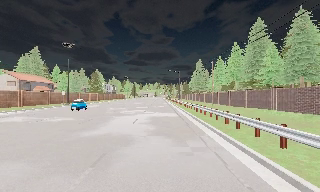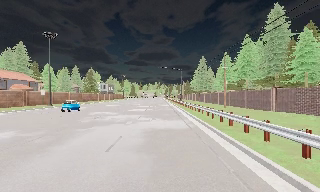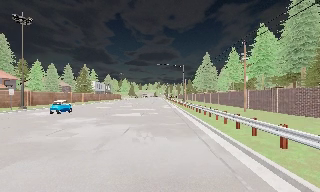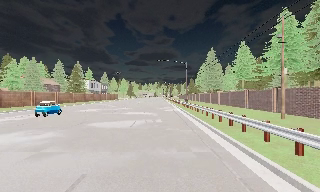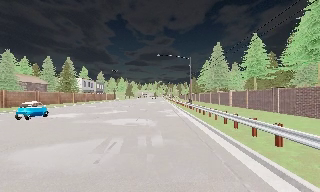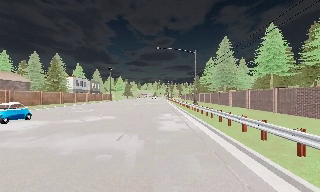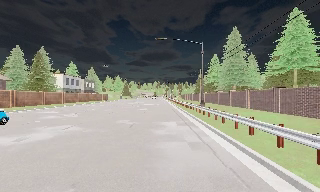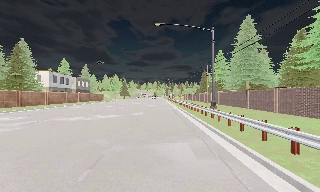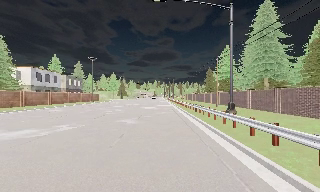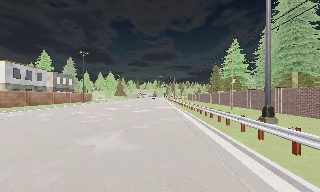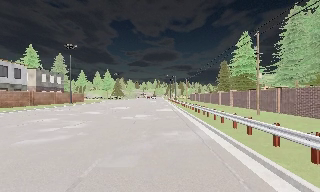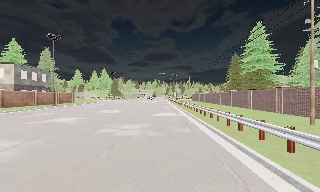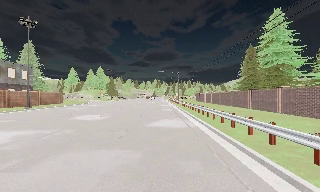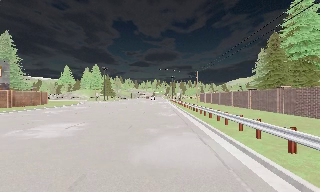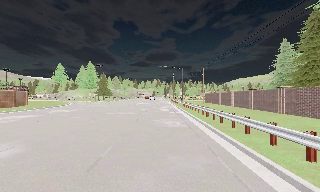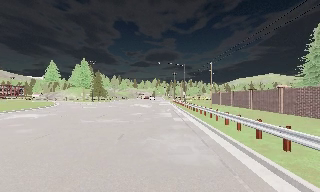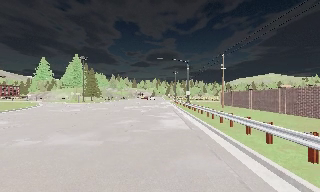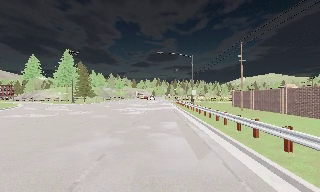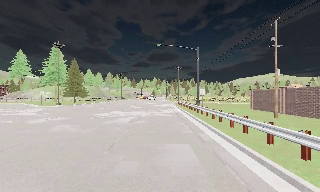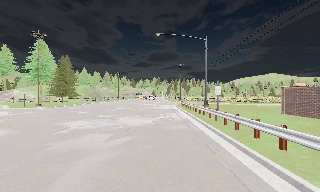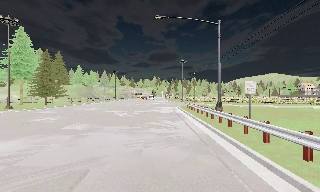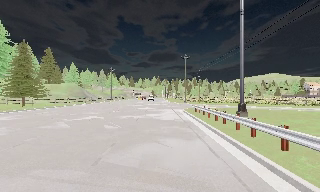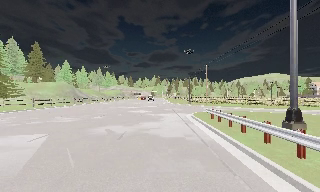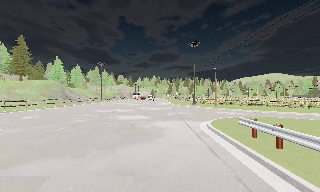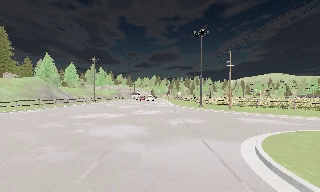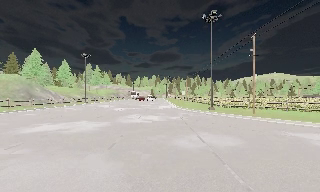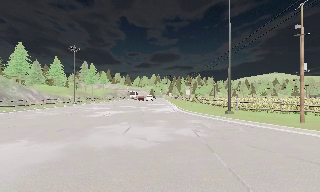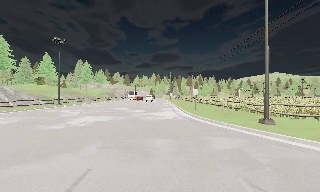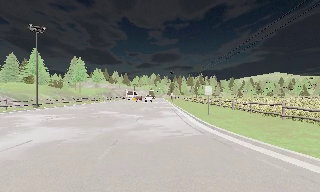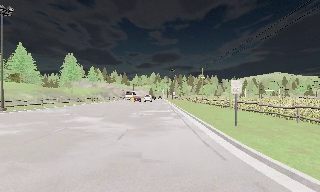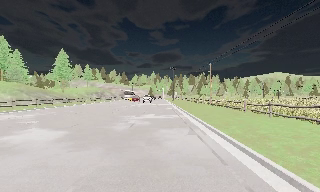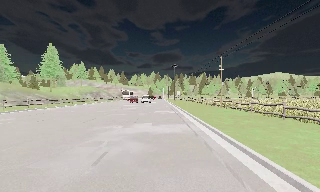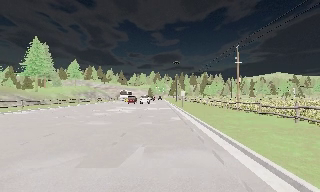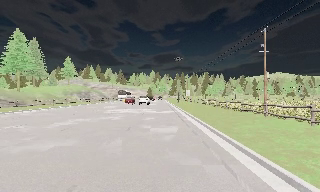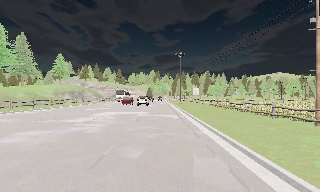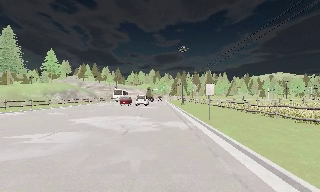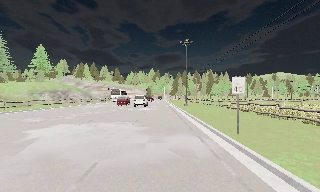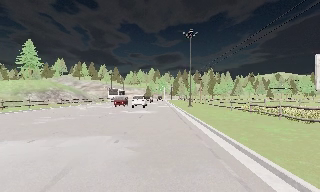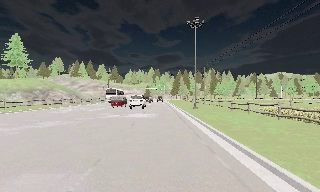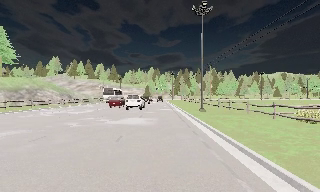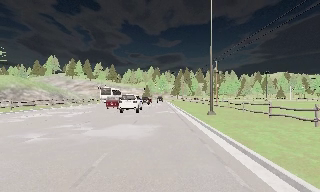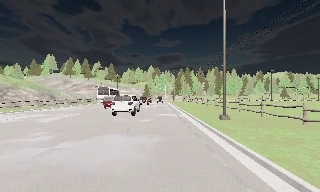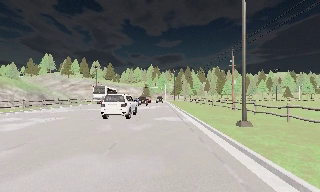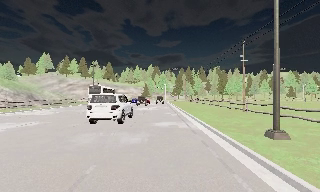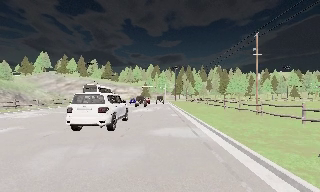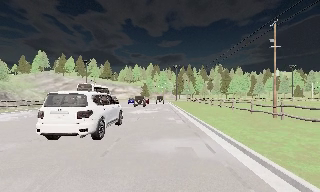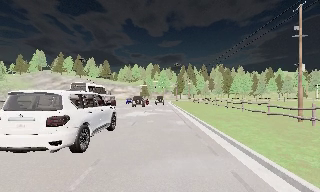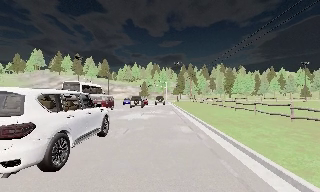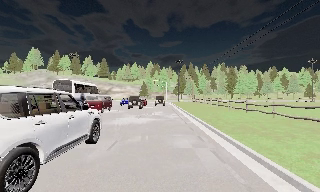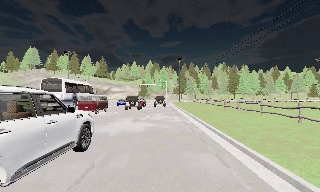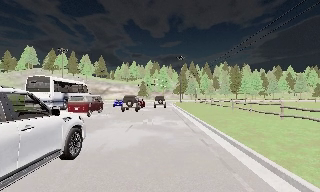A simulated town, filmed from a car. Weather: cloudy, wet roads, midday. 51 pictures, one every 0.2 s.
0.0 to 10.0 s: The camera travels forward, about 220 m, so what stands in front looms larger. It loses speed.
The film runs forward here.
